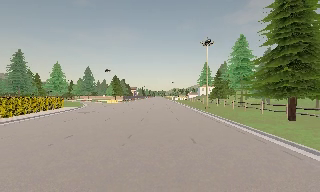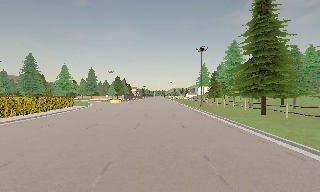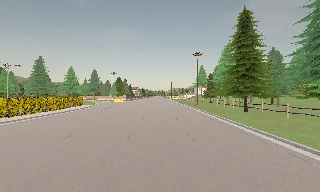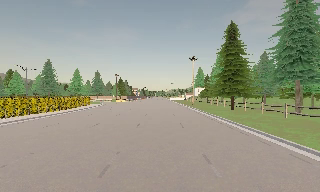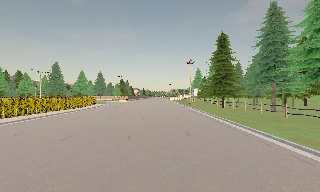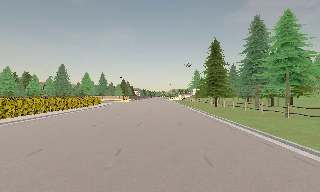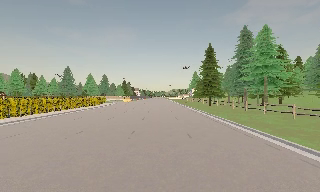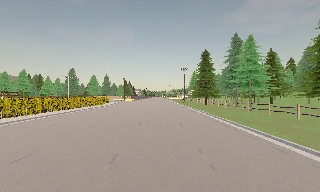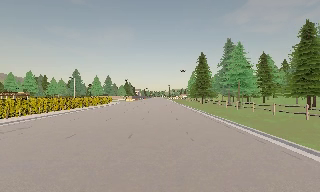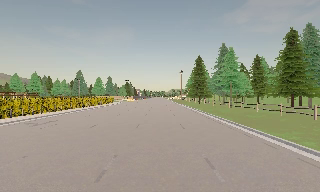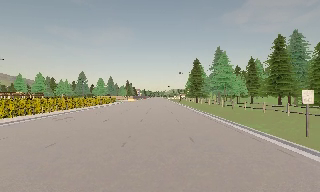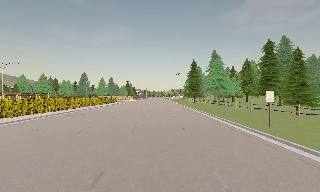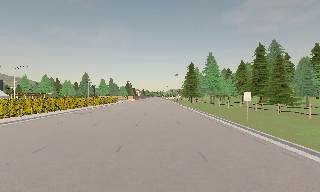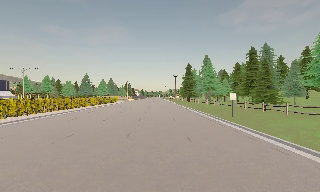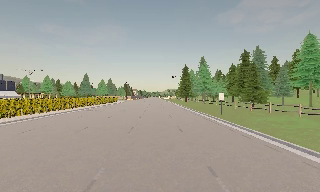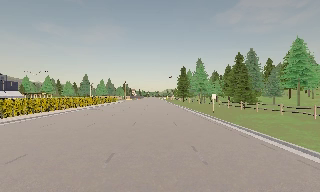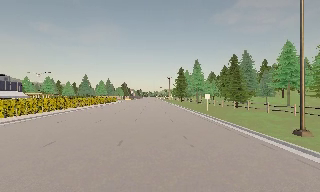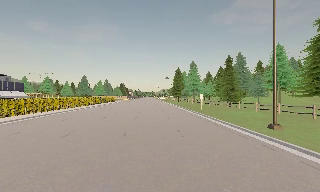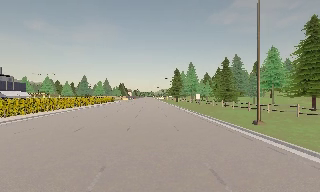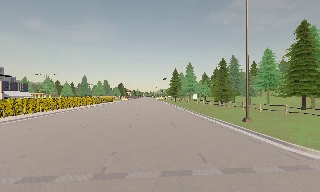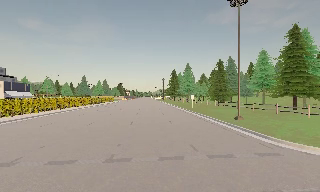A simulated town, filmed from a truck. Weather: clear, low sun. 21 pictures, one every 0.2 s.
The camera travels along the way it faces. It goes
backward.
0.0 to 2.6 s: The camera travels backward, about 45 m, so what stands in front gets smaller.
2.6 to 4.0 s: The camera travels backward, about 12 m, so what stands in front gets smaller. It loses speed.
The film runs backward here.
